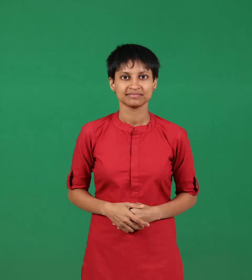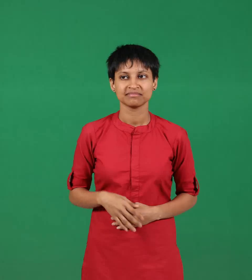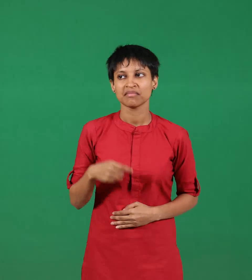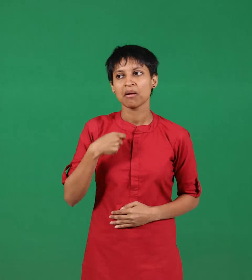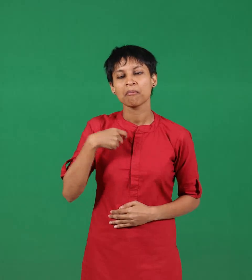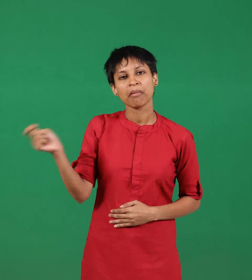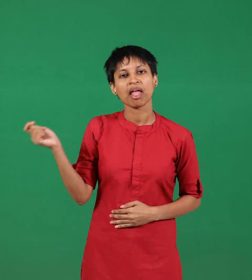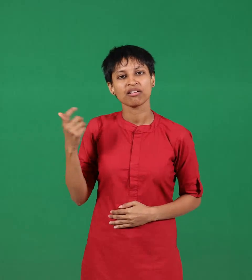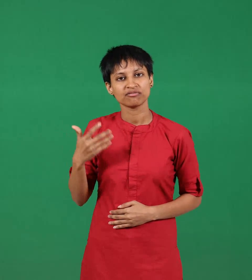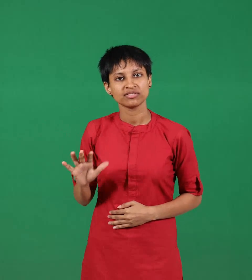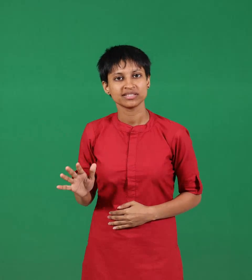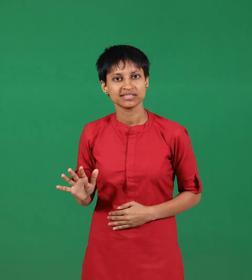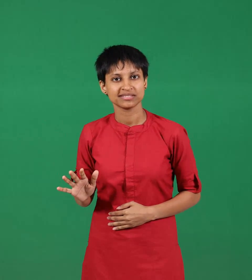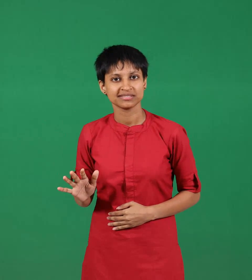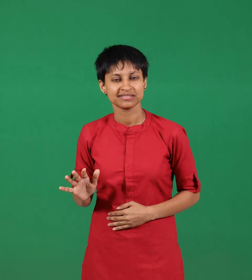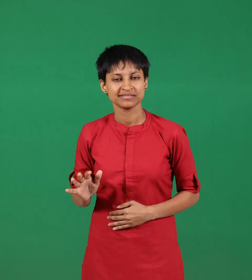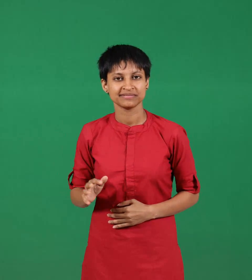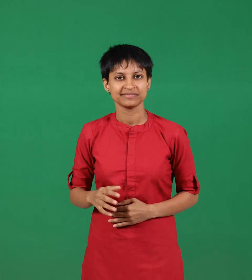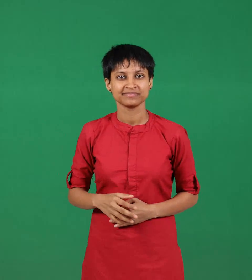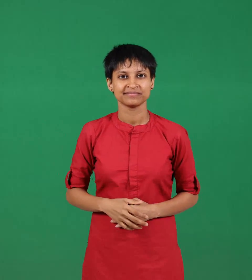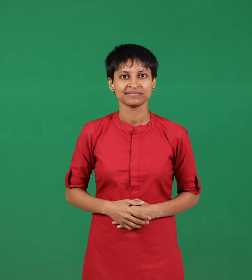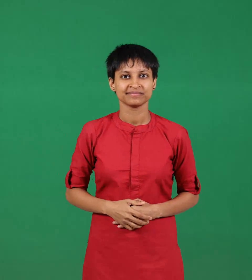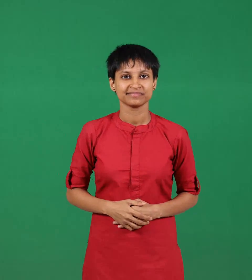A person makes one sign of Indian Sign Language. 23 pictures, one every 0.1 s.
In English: defeated
